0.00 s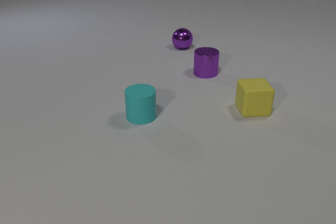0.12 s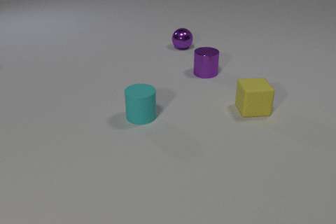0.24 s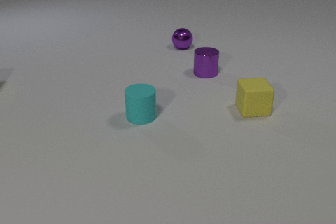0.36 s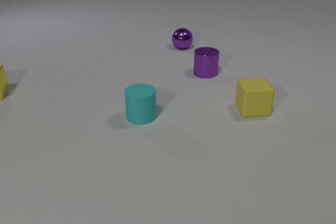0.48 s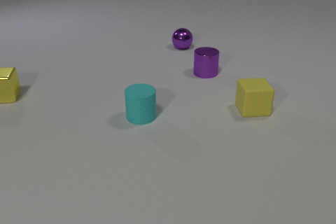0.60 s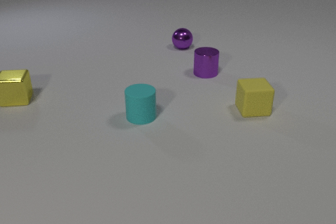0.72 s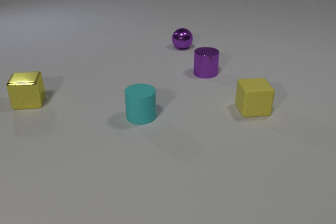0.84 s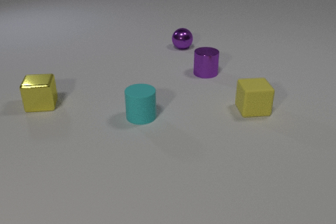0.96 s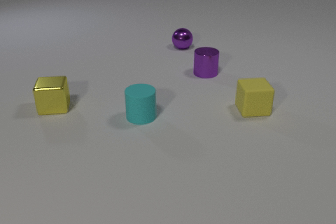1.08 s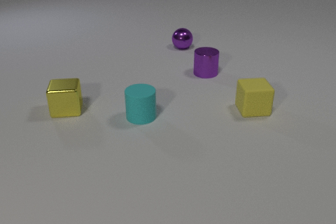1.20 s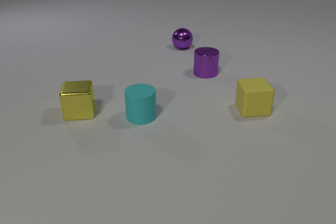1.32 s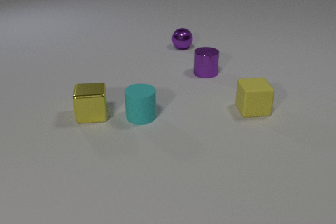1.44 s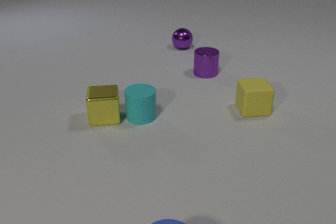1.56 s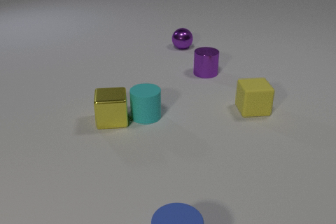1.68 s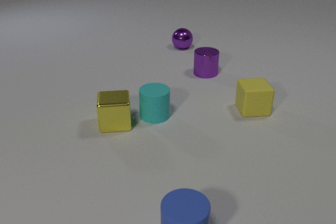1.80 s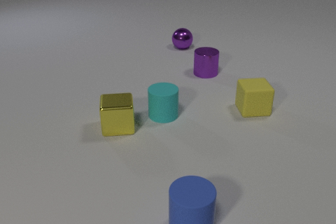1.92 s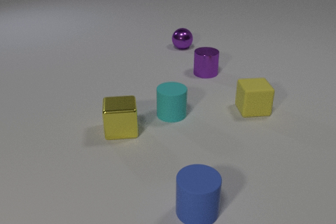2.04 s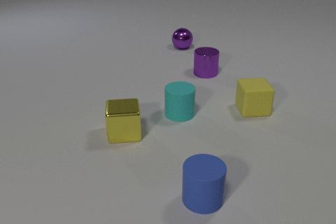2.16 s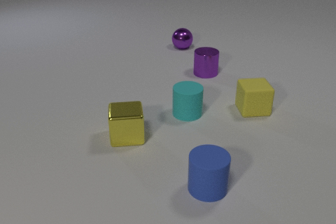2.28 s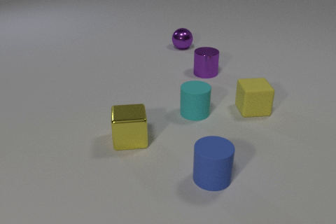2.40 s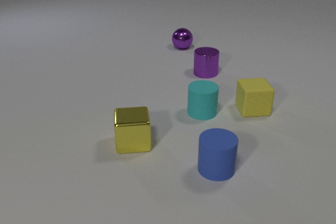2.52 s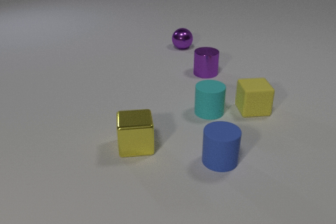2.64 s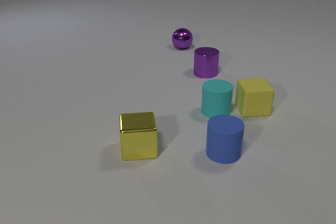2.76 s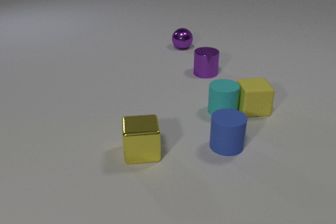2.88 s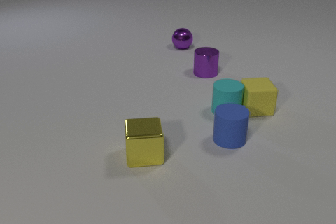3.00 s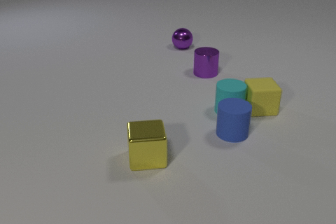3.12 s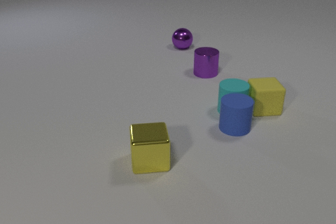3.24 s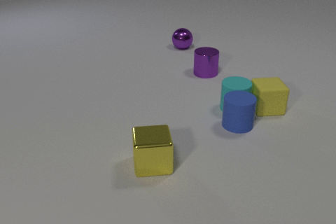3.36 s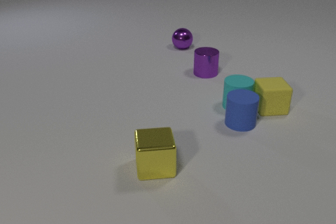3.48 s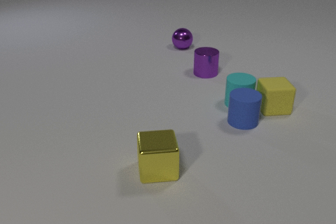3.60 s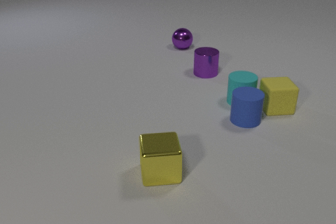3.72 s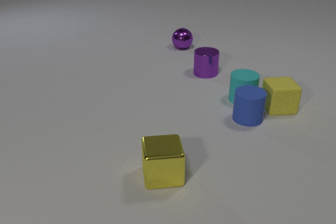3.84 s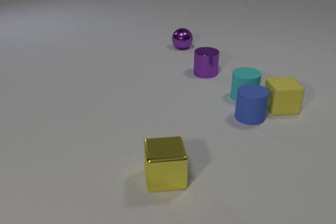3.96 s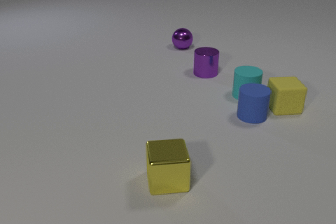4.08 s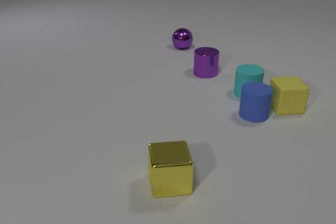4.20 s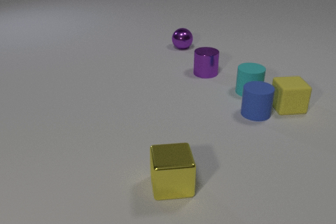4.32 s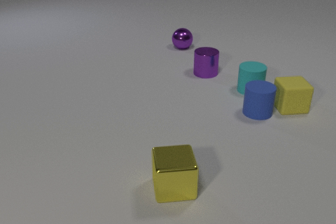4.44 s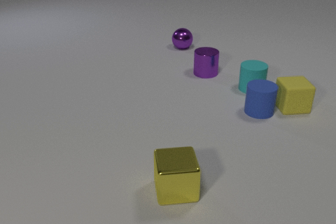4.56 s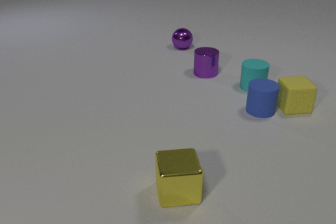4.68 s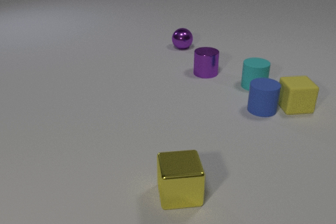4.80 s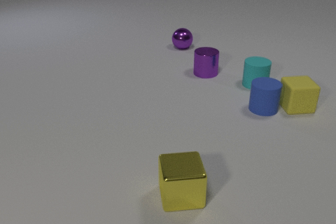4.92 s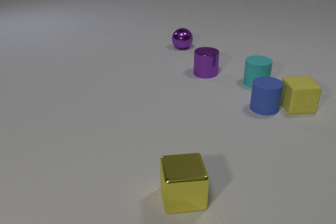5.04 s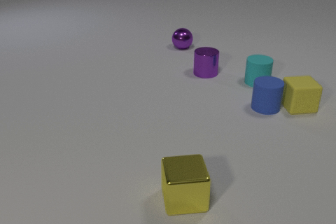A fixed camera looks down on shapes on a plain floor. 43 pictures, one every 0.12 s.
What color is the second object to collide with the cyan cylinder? yellow.
What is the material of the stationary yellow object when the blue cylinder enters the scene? rubber.
Are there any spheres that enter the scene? no.
0.00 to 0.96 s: The yellow metal cube comes in at the left edge, slides to the right and toward the camera.
0.96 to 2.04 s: The yellow metal cube slides to the right and toward the camera. The cyan rubber cylinder slides to the right. The blue rubber cylinder comes in at the bottom edge, slides away from the camera. The yellow metal cube and the cyan rubber cylinder collide.
2.04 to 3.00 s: The yellow metal cube slides toward the camera and to the right. The cyan rubber cylinder slides to the right. The yellow rubber cube slides to the right. The blue rubber cylinder slides away from the camera. The cyan rubber cylinder and the yellow rubber cube collide.
3.00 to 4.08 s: The yellow metal cube slides toward the camera and to the right. The cyan rubber cylinder slides away from the camera and to the right. The yellow rubber cube slides to the right and away from the camera. The blue rubber cylinder slides away from the camera and to the right. The cyan rubber cylinder and the blue rubber cylinder collide.
4.08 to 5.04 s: The yellow metal cube slides toward the camera and to the right. The cyan rubber cylinder slides away from the camera. The yellow rubber cube slides to the right. The blue rubber cylinder slides away from the camera and to the right.
